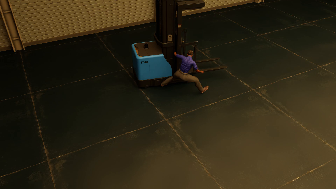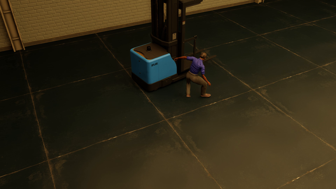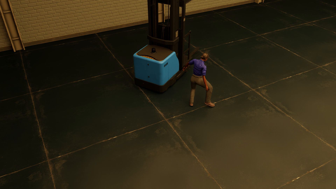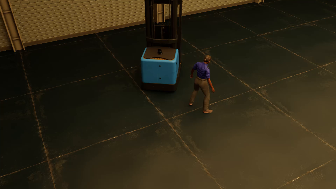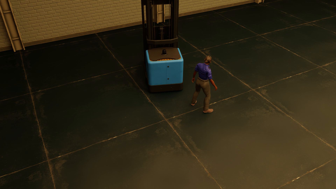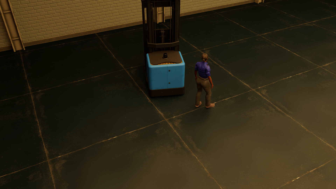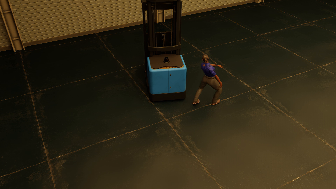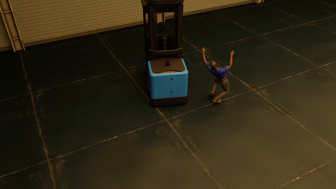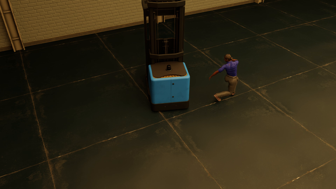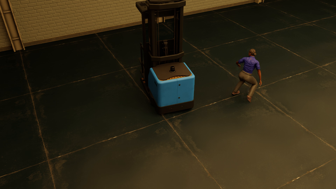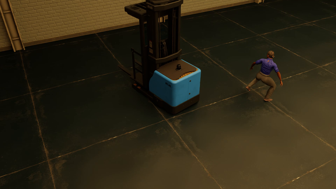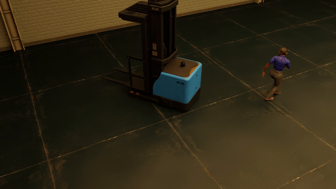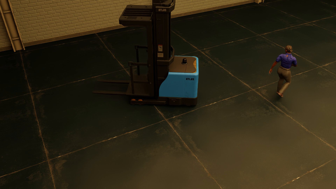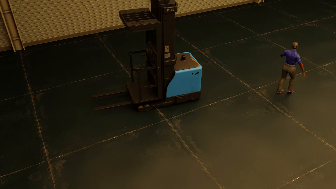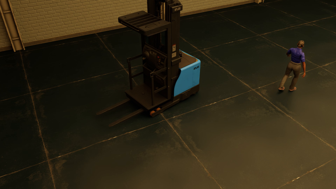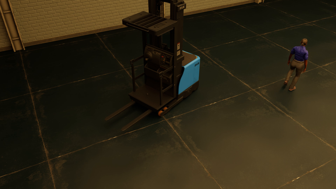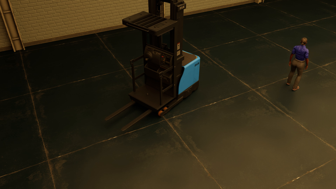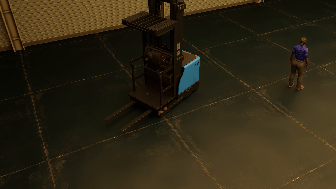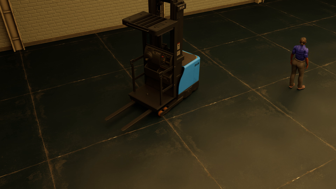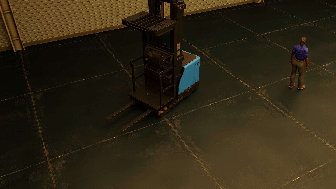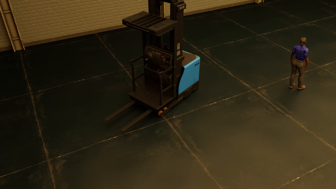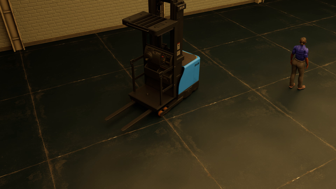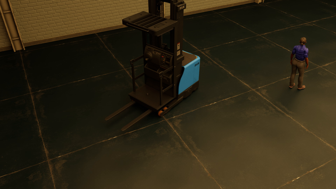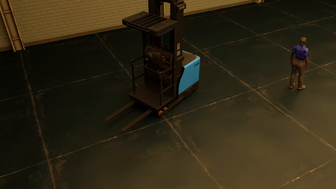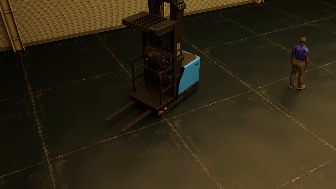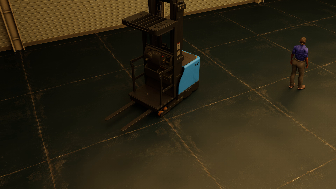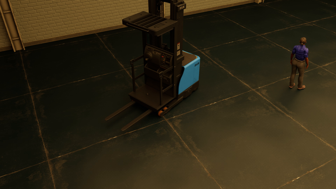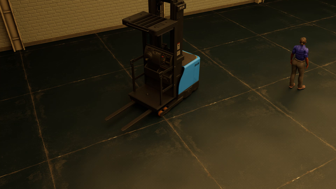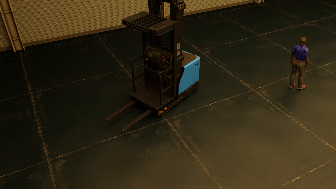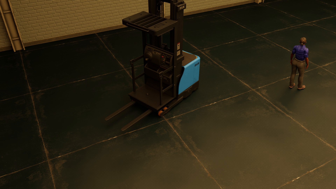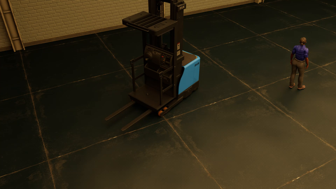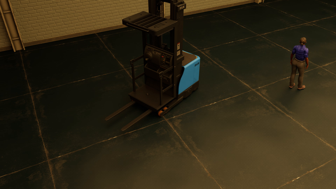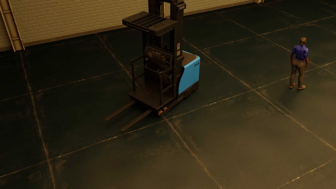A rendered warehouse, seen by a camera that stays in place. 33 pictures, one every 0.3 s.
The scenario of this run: Near miss between a forklift and a person.
